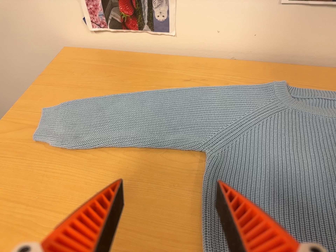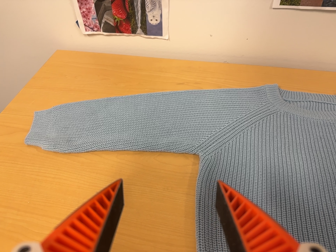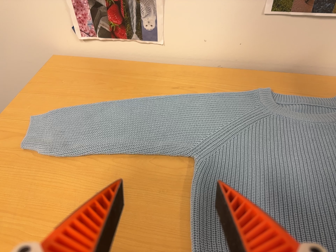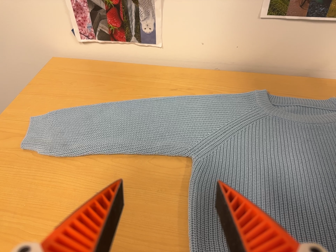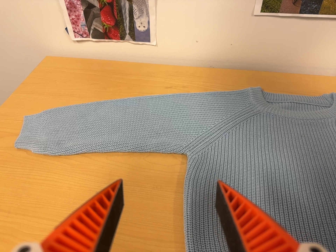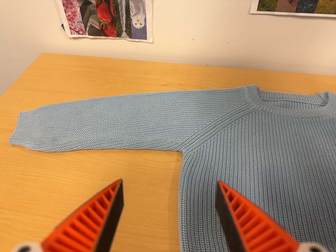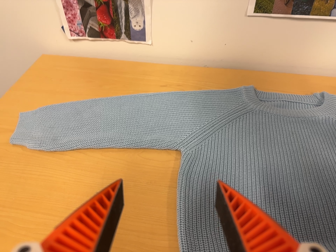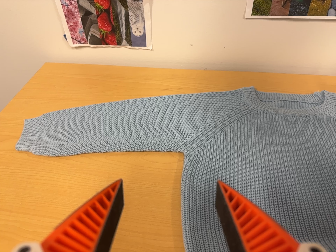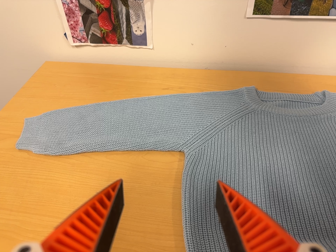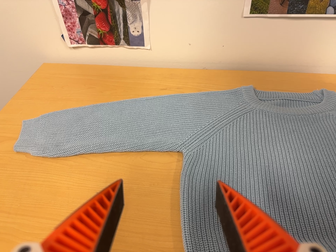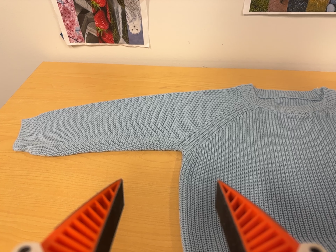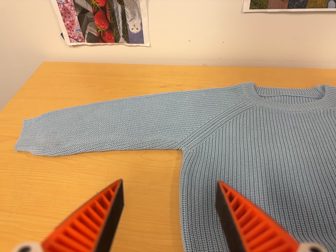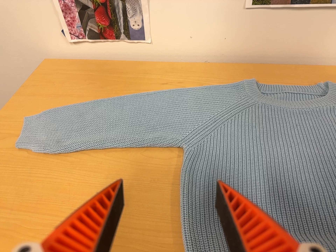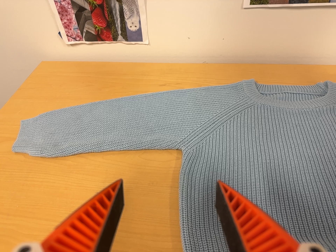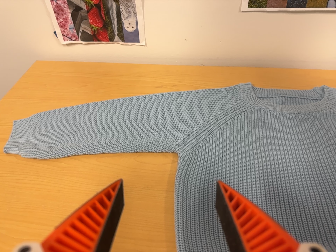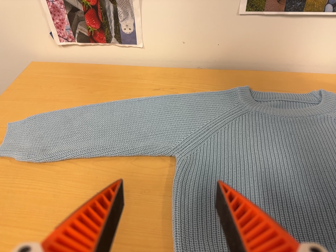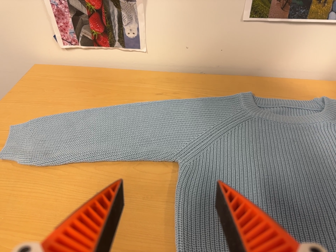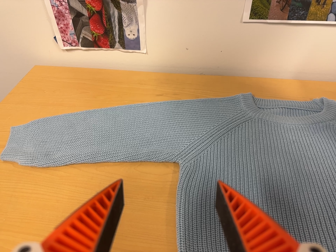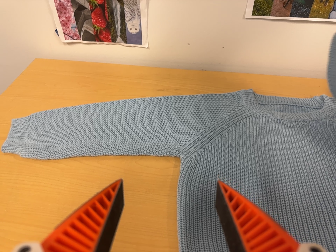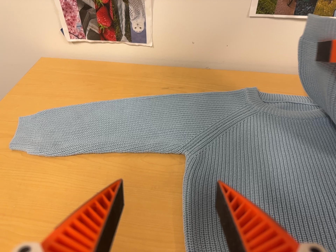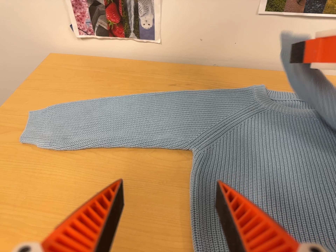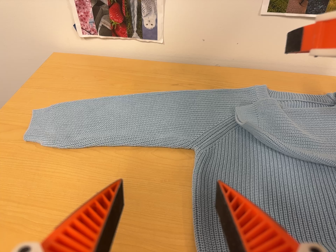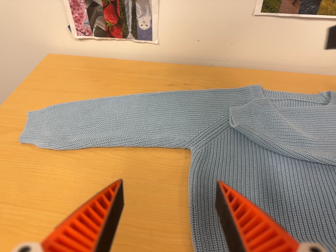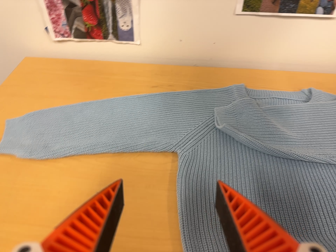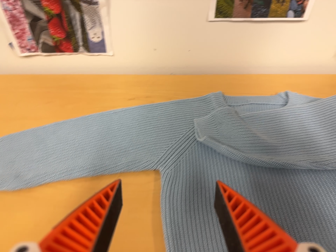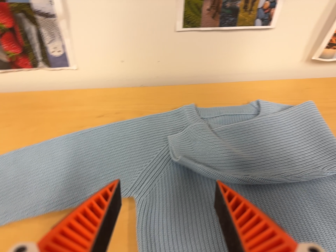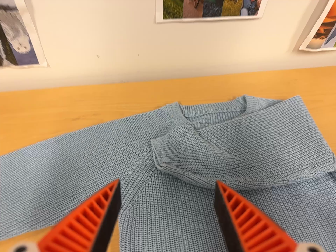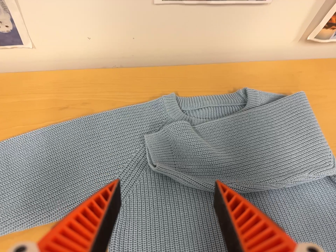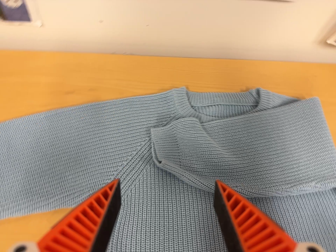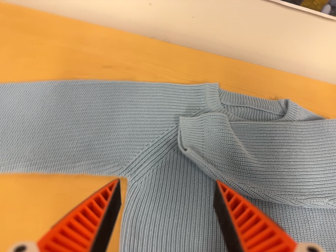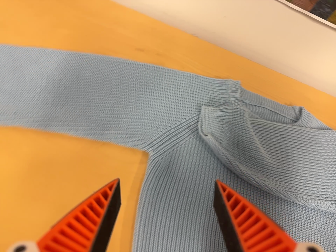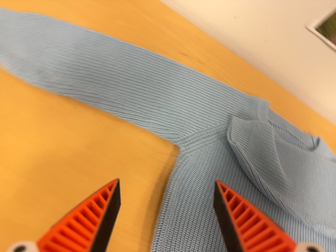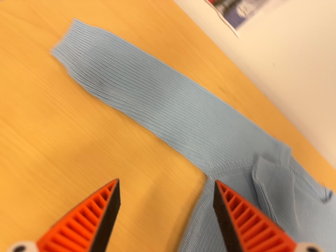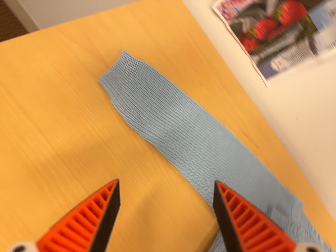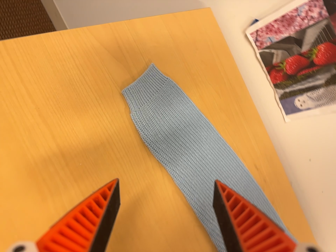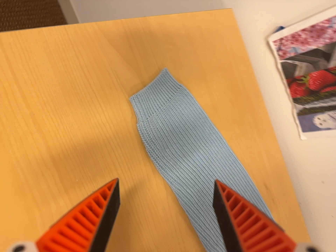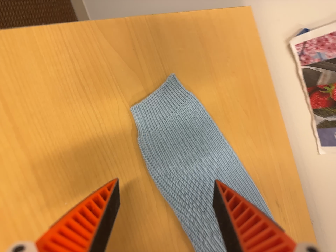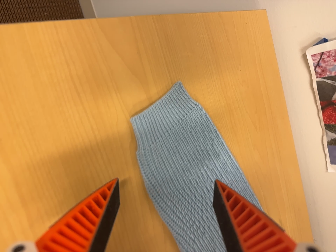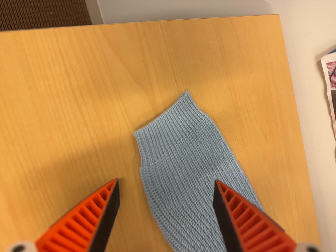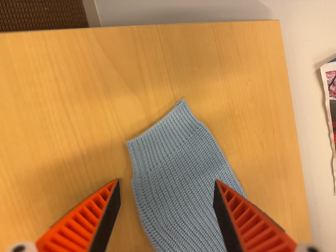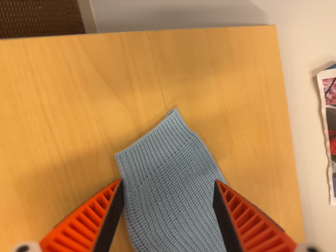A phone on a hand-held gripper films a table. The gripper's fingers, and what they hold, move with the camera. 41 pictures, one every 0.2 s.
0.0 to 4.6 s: The camera shifts only a little, or ends up much as it began.
4.6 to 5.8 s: The scene slides to the left, as the camera pans about 15 degrees to its right. It travels toward the top of its view and forward, about 16 cm. Its aim tips toward the bottom of its view by about 15 degrees.
5.8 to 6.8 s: The camera travels to its left, about 24 cm, so close, fixed things drift to the right. Its aim tips toward the top of its view by about 15 degrees, and the scene shifts downward. It rolls about its line of sight by about 50 degrees, and the scene rotates clockwise.
6.8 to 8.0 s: The camera travels forward and toward the top of its view, about 16 cm, so what stands in front looms larger. It rolls about its line of sight by about 15 degrees, and the scene rotates clockwise.
The film runs forward here.
